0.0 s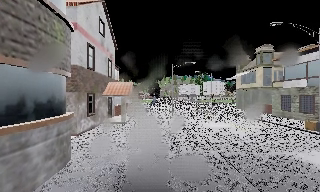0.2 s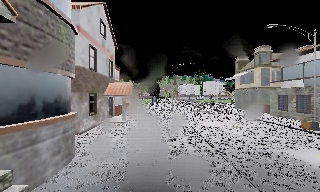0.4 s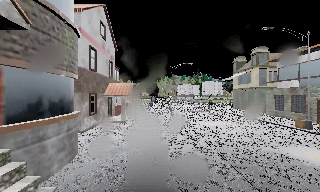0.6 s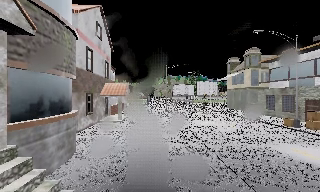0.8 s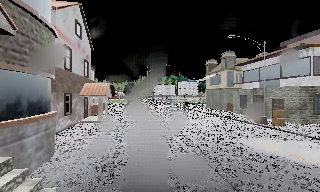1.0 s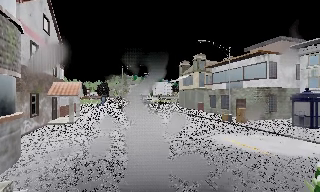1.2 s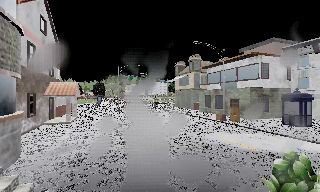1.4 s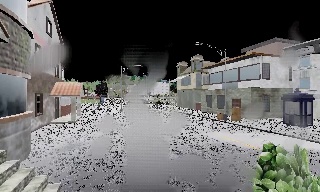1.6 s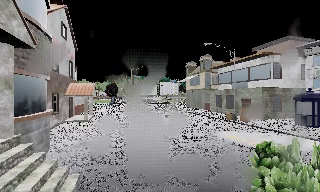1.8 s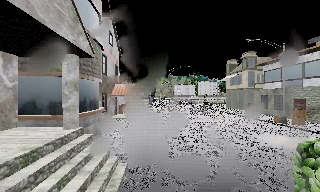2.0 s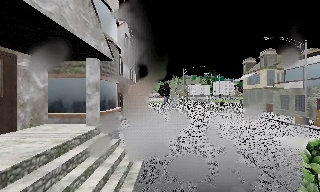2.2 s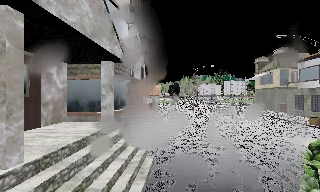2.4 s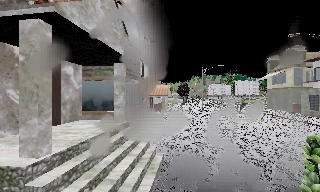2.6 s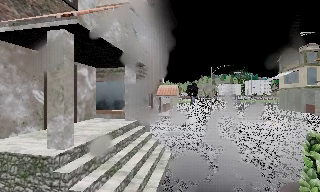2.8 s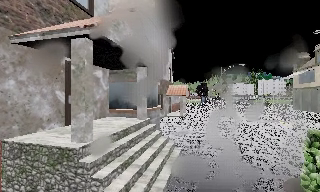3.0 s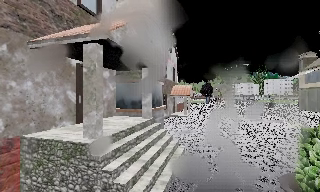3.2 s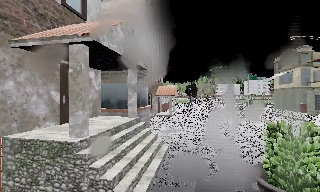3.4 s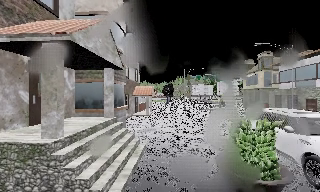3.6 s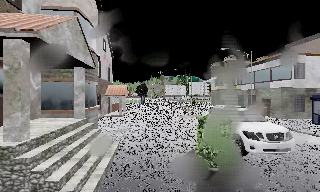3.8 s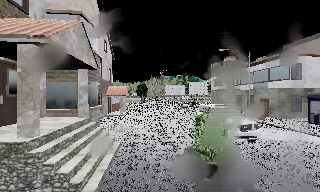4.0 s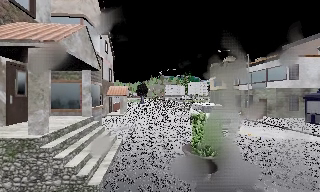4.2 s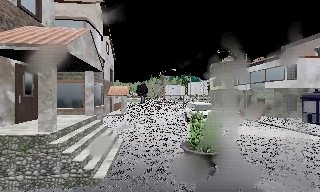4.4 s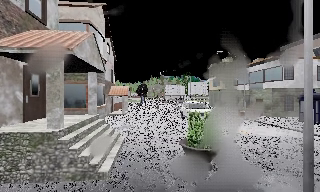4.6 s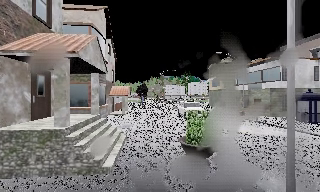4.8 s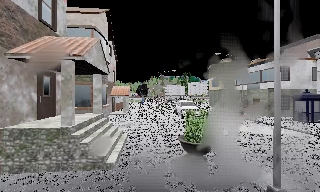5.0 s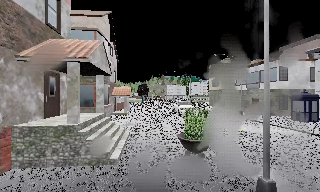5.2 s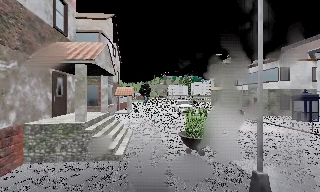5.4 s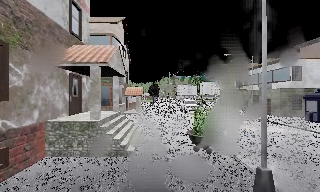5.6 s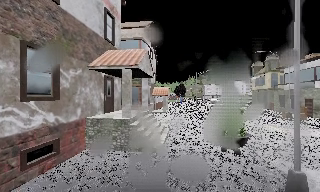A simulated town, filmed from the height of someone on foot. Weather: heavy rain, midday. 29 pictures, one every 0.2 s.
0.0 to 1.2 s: The camera pans to its right, which is clockwise from overhead, by about 20 degrees. It travels backward, about 2 m, so what stands in front gets smaller.
1.2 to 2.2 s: The camera pans to its left, which is counterclockwise from overhead, by about 25 degrees. It travels backward, about 1.5 m, so what stands in front gets smaller.
2.2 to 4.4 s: The scene slides to the left, as the camera pans about 10 degrees to its right. It travels backward, about 3.5 m, so what stands in front gets smaller.
4.4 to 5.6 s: The camera pans to its left, which is counterclockwise from overhead, by about 15 degrees. It travels backward, about 2 m, so what stands in front gets smaller.
The film runs backward here.
